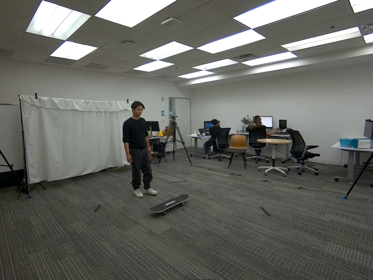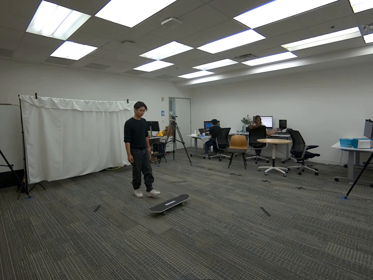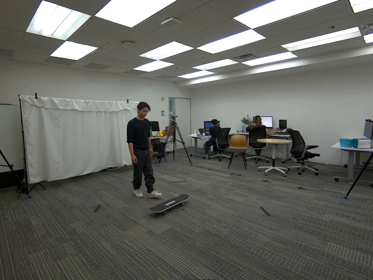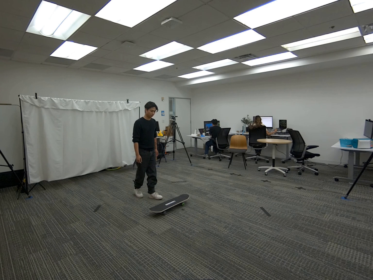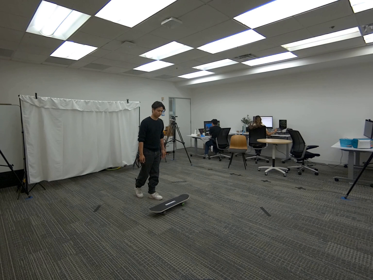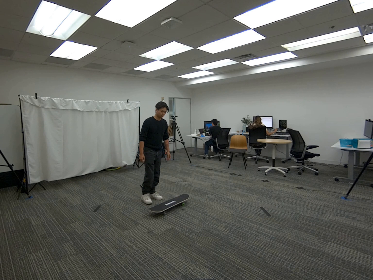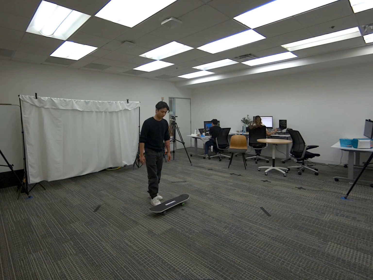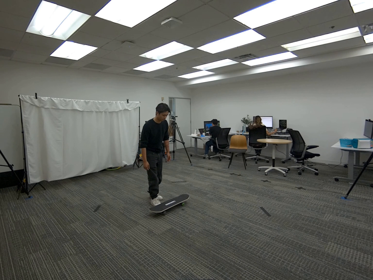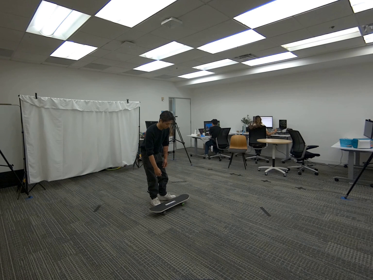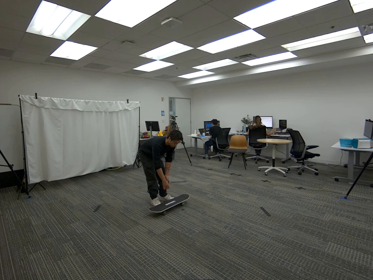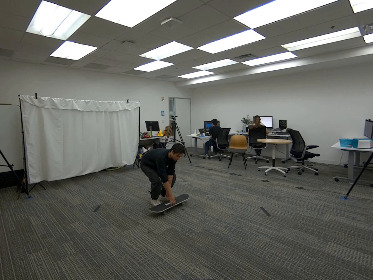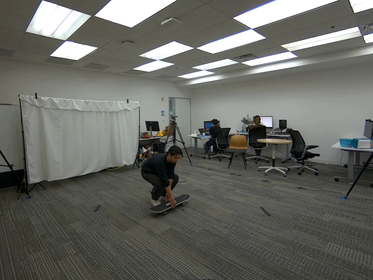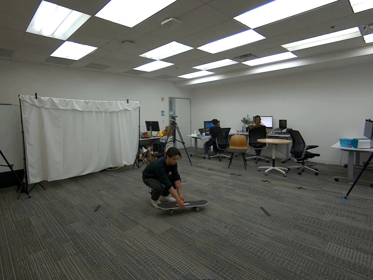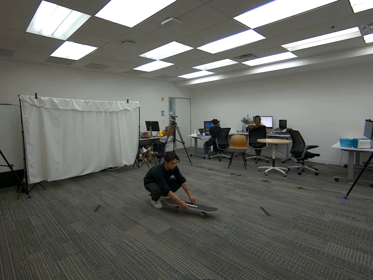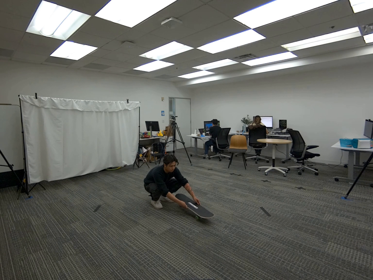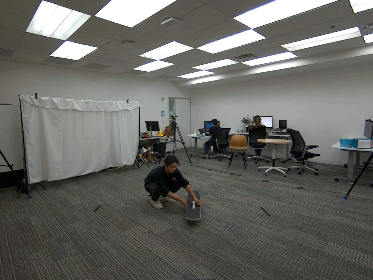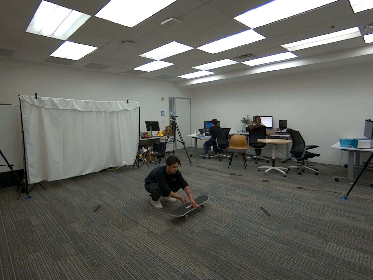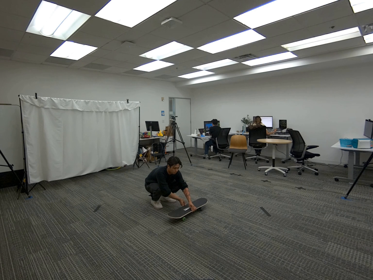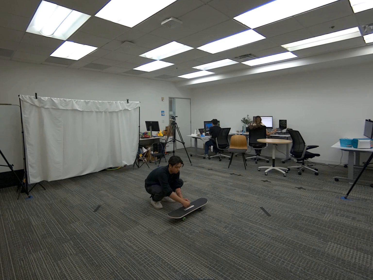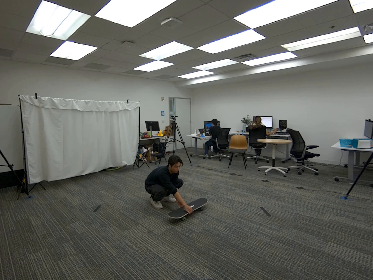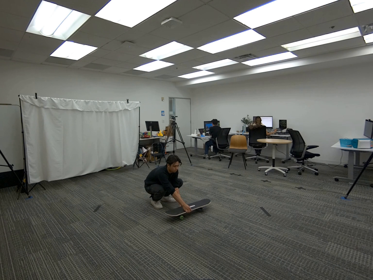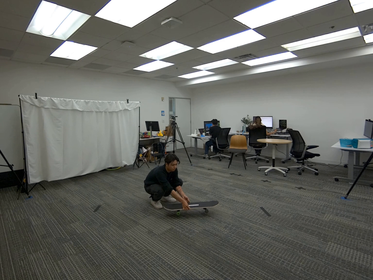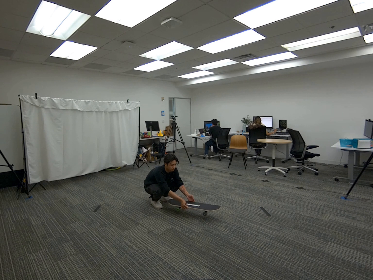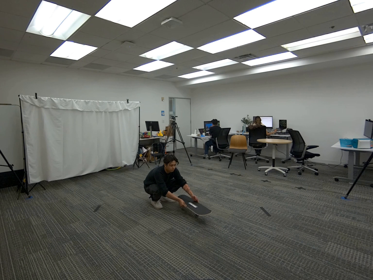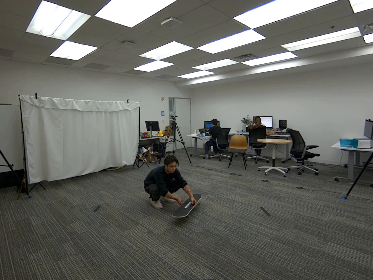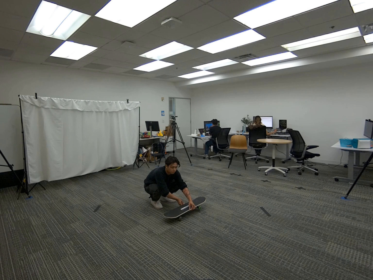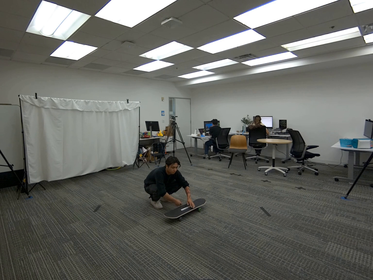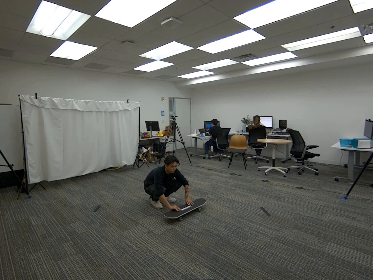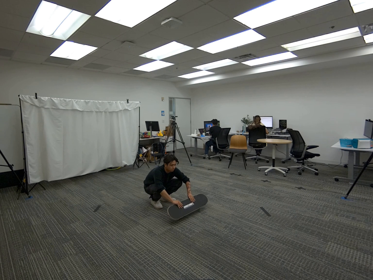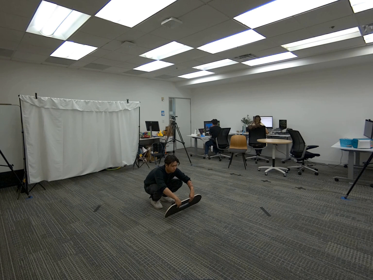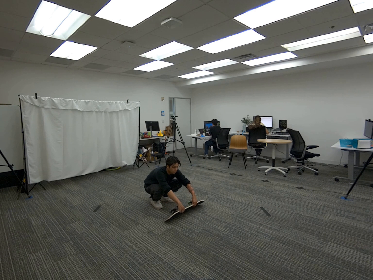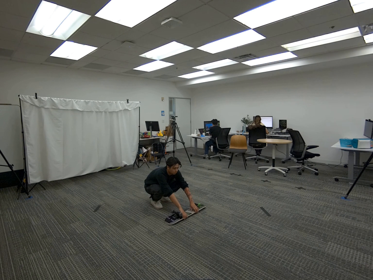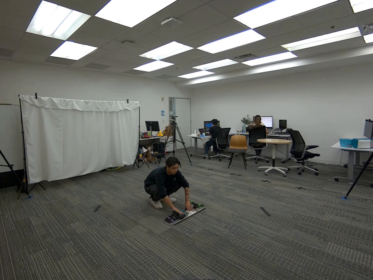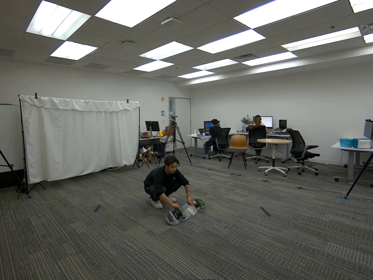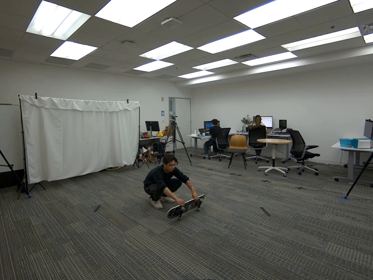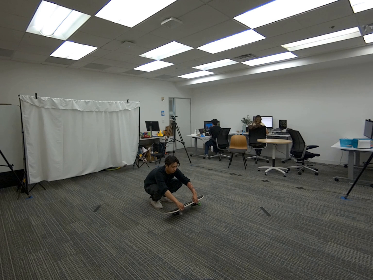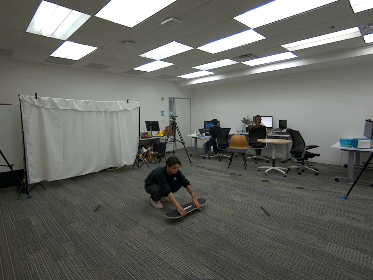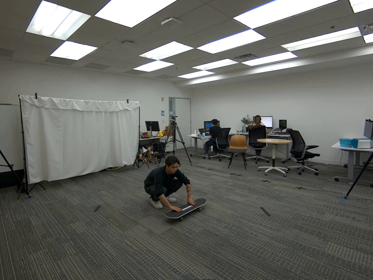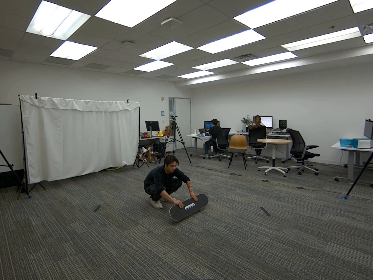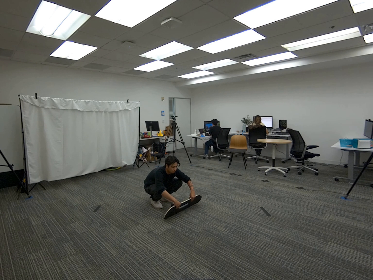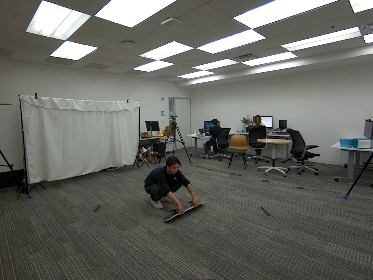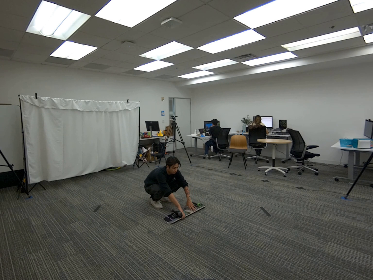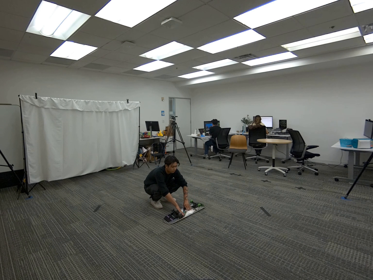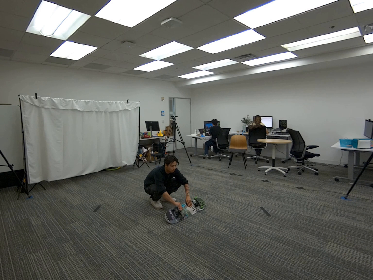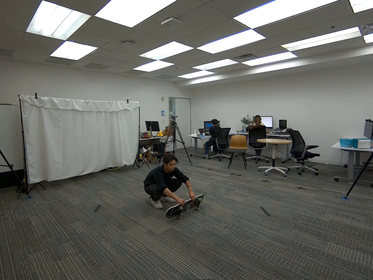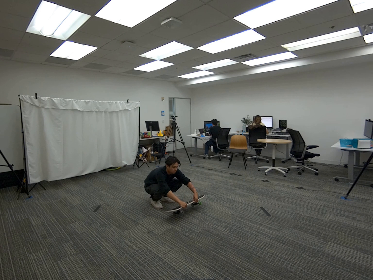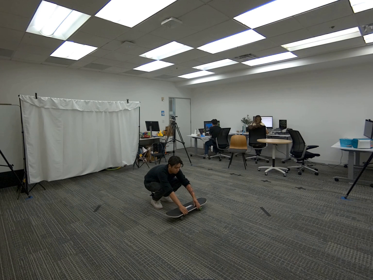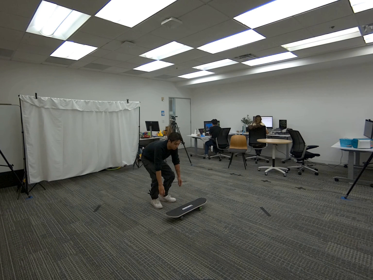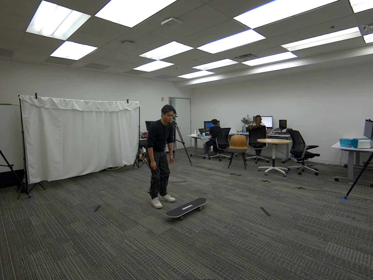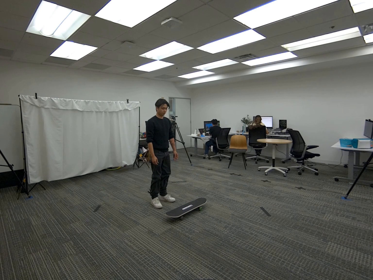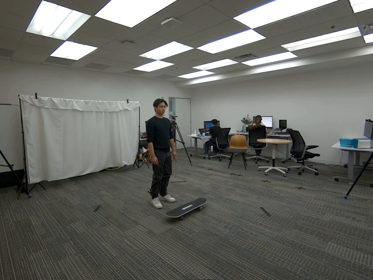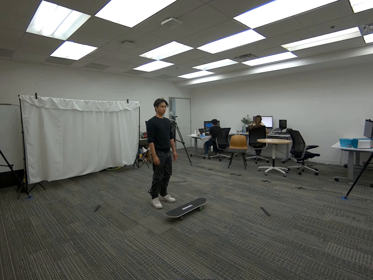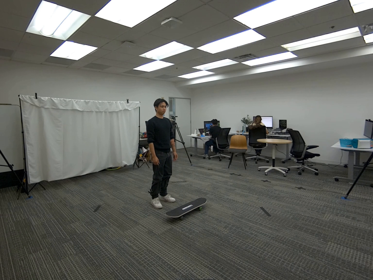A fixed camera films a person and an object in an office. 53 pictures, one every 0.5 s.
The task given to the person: Walk to the skateboard on the ground. Use your hands to rotate the skateboard on the ground within the bounding area.
